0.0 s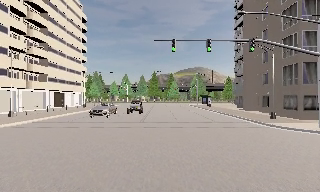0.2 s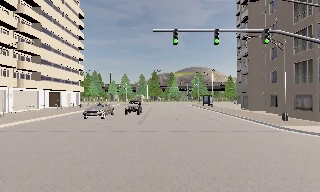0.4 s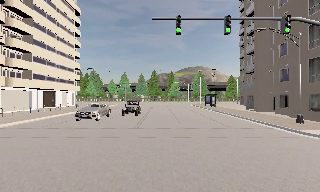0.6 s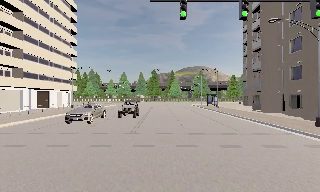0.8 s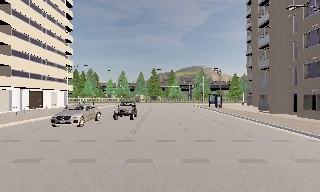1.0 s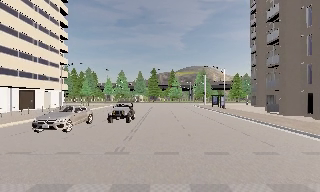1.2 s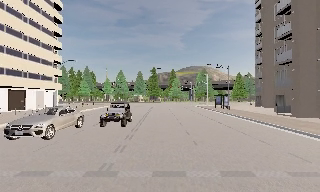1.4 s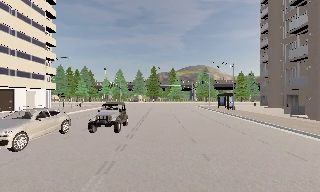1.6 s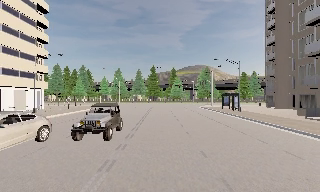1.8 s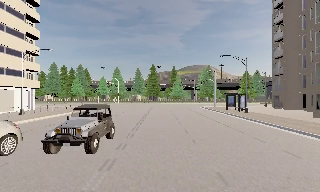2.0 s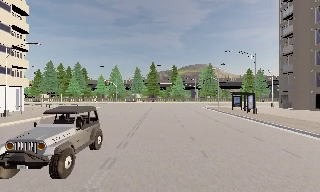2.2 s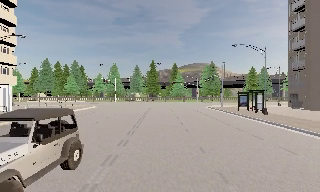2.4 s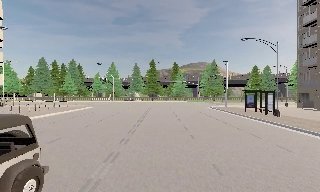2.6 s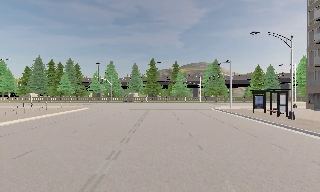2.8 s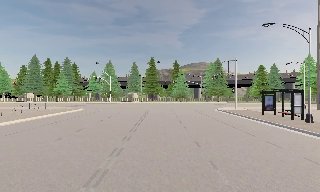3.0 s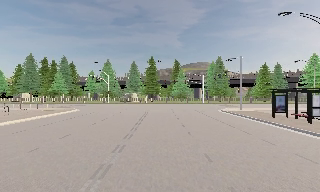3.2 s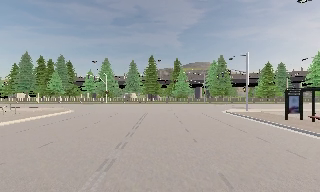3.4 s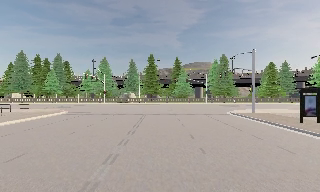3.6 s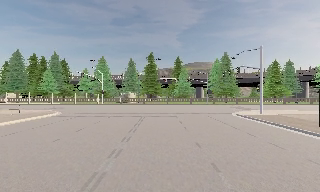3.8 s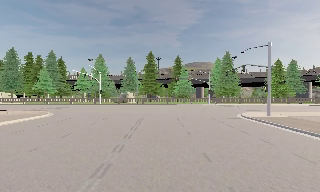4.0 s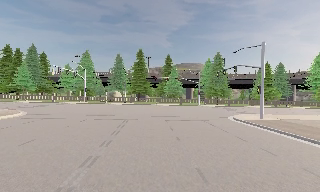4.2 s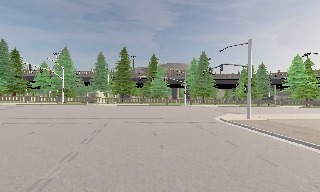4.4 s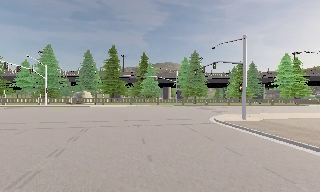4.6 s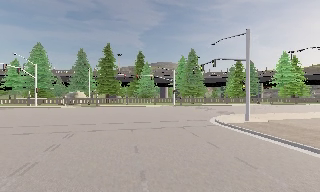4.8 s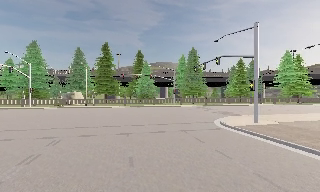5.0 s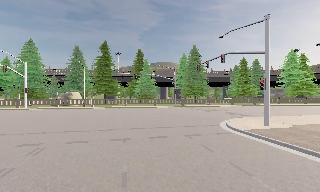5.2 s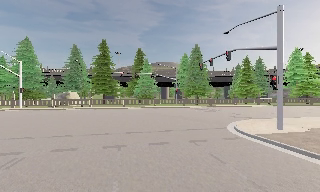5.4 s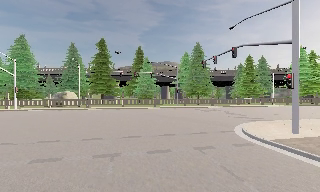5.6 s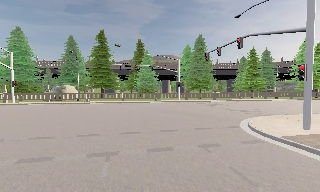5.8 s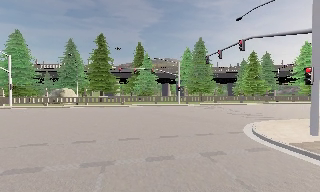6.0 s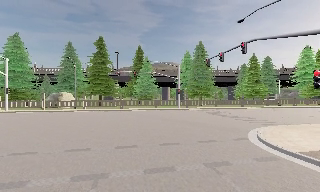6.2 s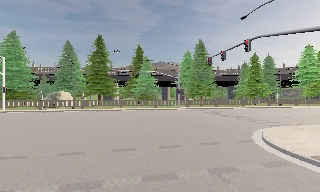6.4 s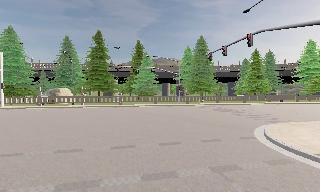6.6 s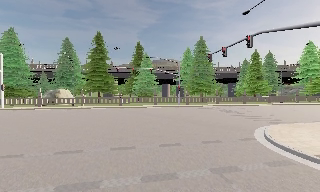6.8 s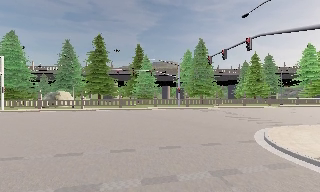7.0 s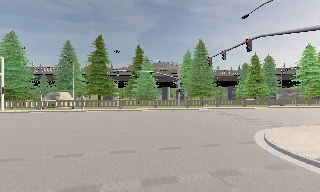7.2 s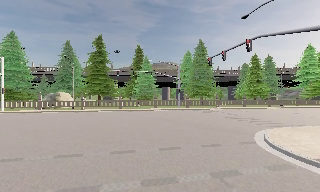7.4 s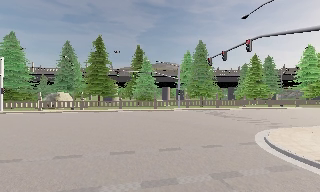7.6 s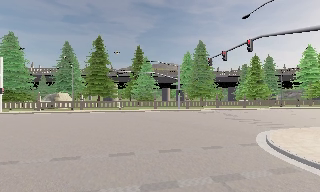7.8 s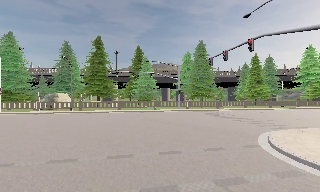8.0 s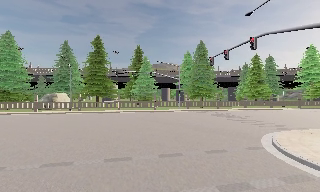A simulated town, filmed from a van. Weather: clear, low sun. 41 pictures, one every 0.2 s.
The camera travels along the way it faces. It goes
forward.
0.0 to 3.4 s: The camera travels forward, about 30 m, so what stands in front looms larger.
3.4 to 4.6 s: The camera swings to its right by about 15 degrees, and the scene slides to the left. It travels forward, about 8 m, so what stands in front looms larger.
4.6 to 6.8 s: The camera travels forward, about 7 m, so what stands in front looms larger. It loses speed.
6.8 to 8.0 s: The camera travels forward, about 0.5 m, so what stands in front looms larger. It gains speed.
The film runs forward here.
